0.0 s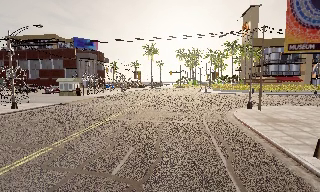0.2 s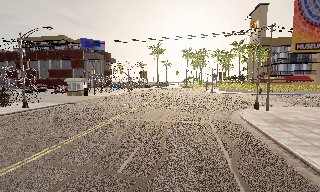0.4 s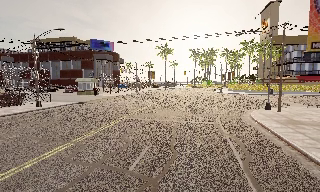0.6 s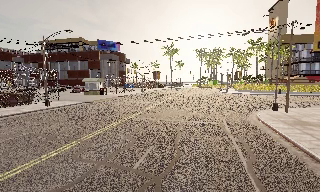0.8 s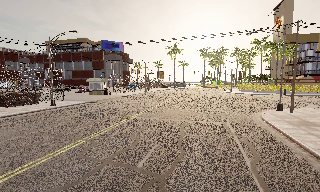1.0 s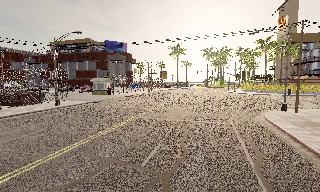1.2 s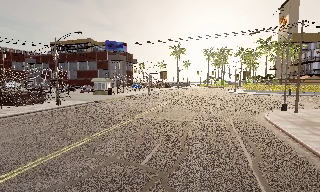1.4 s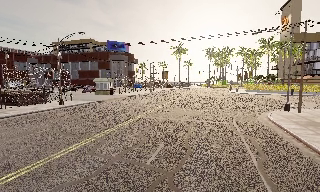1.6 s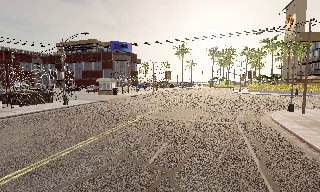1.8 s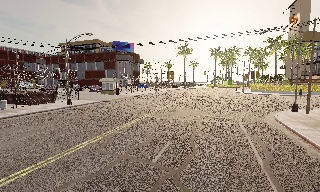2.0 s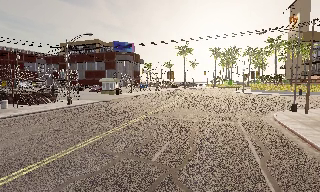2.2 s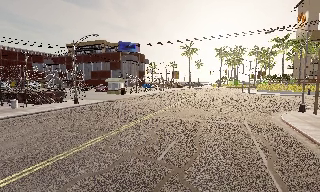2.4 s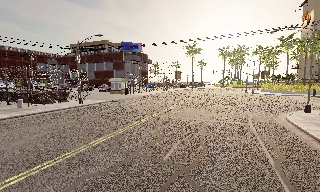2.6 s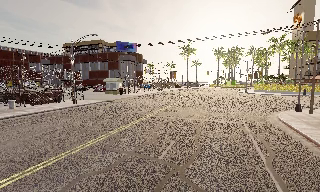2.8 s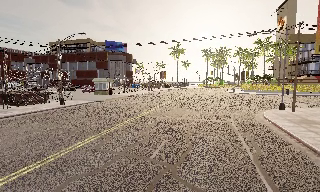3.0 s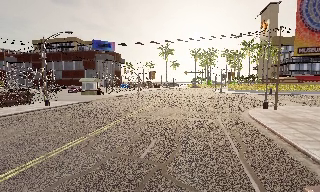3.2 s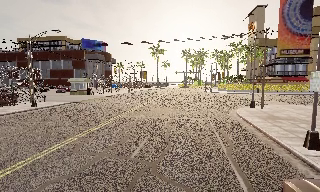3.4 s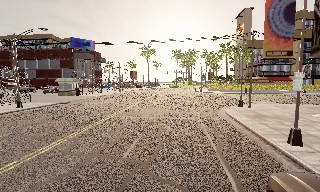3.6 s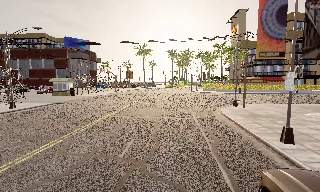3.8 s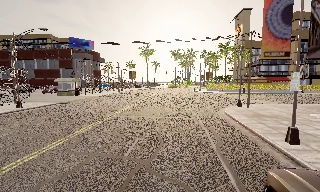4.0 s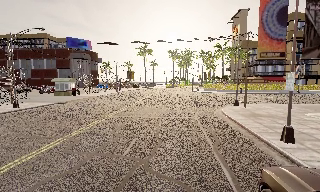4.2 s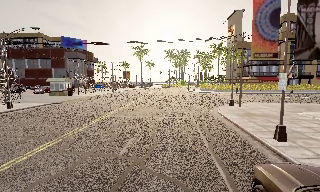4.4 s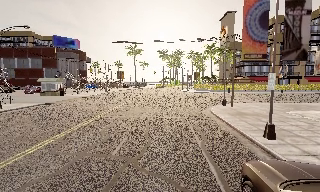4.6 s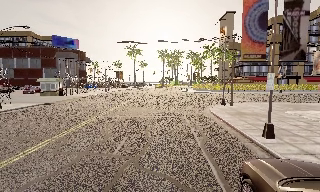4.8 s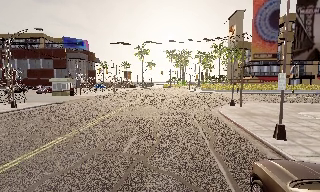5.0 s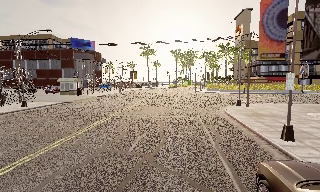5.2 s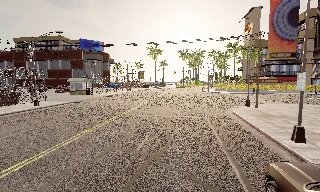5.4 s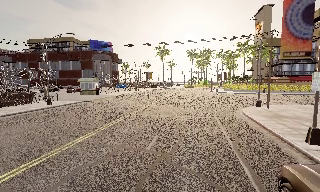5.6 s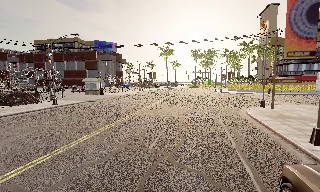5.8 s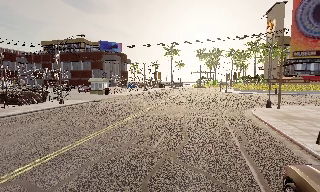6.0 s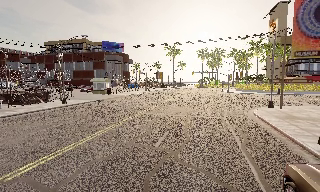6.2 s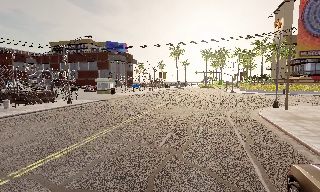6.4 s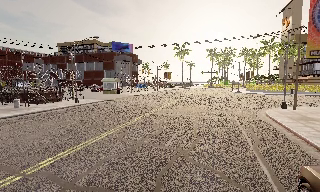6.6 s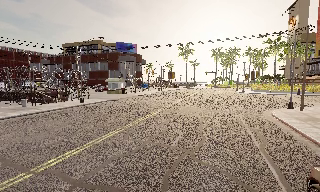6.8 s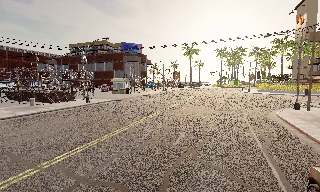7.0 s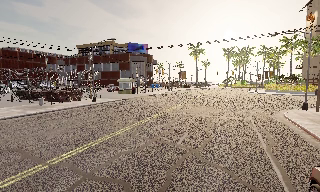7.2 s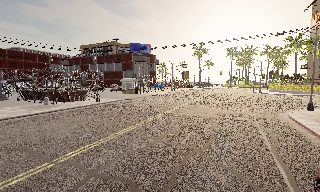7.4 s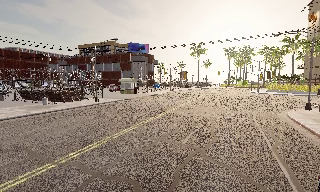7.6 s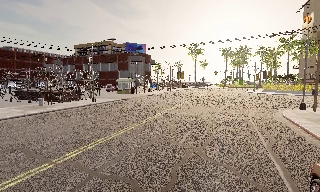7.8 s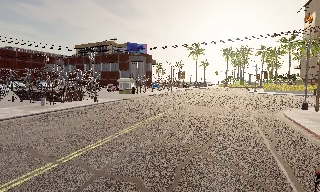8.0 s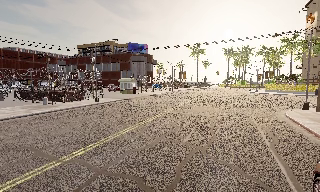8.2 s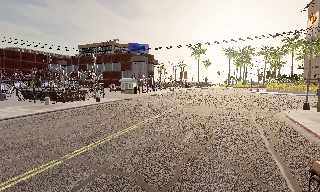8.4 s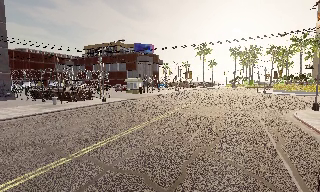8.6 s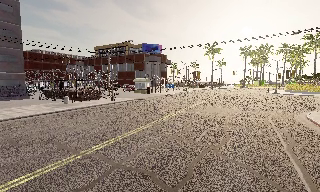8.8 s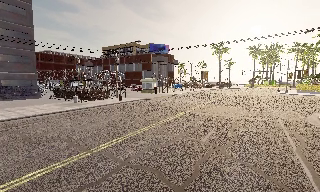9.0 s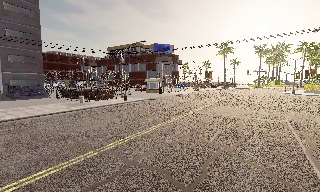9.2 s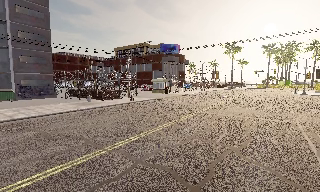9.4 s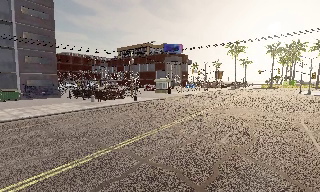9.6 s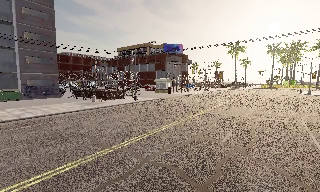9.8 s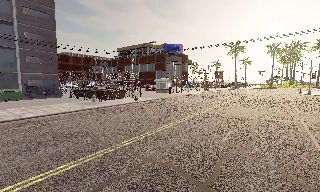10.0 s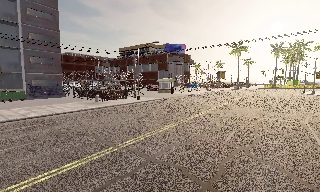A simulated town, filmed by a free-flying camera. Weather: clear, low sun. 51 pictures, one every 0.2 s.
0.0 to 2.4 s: The scene slides to the right, as the camera pans about 15 degrees to its left. It travels backward, about 1 m, so what stands in front gets smaller.
2.4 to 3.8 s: The camera swings to its right by about 15 degrees, and the scene slides to the left.
3.8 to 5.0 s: The camera shifts only a little, or ends up much as it began.
5.0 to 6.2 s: The camera swings to its left by about 10 degrees, and the scene slides to the right.
6.2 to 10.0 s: The camera swings to its left by about 20 degrees, and the scene slides to the right. It travels backward and to its left, about 1.5 m, so what stands in front gets smaller.
The film runs backward here.
